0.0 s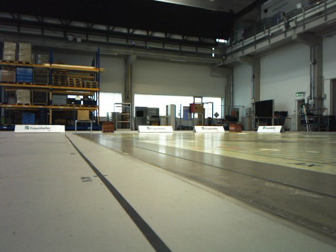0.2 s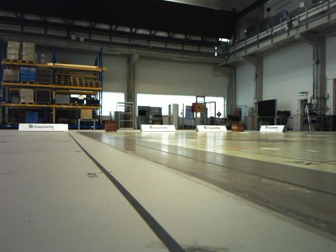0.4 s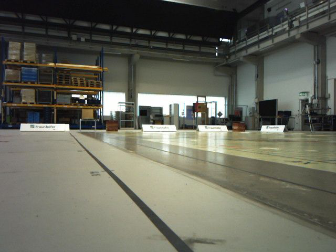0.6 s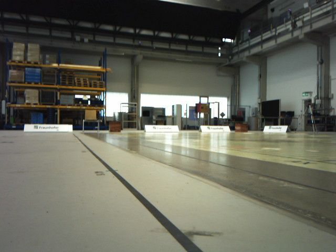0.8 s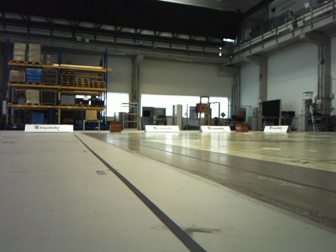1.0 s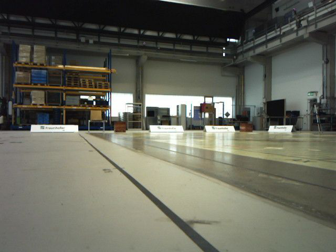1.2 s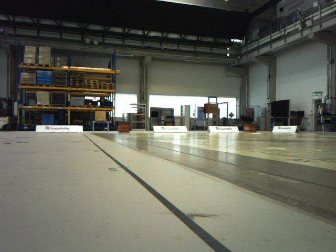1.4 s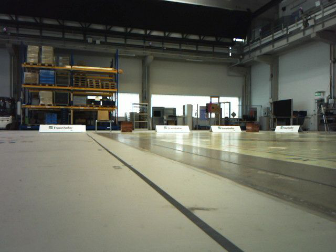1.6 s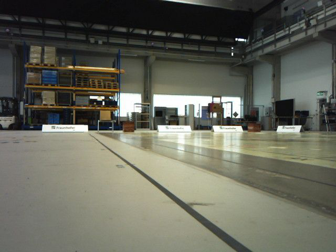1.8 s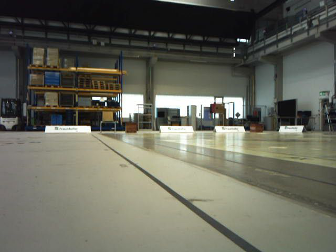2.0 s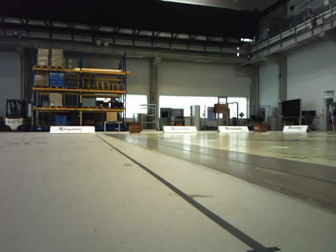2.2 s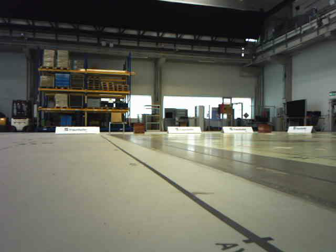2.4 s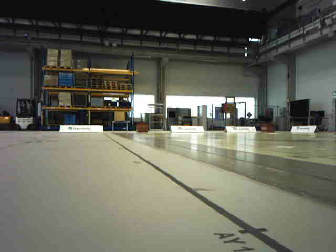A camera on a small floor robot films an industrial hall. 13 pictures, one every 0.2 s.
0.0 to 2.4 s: The camera travels backward, about 0.5 m, so what stands in front gets smaller.
The film runs backward here.
